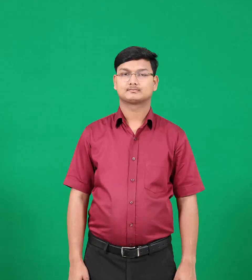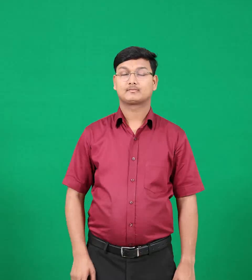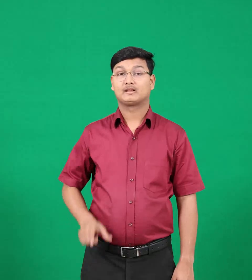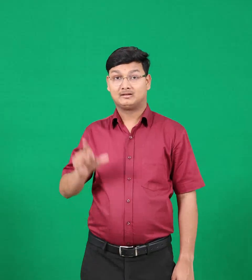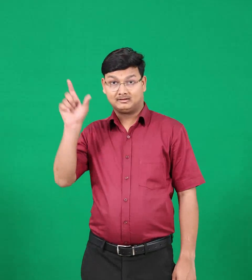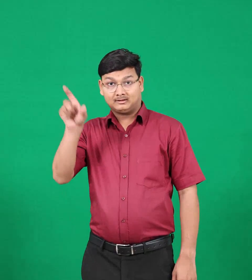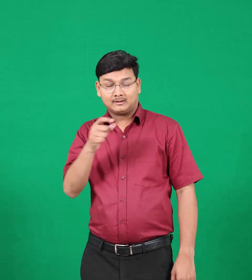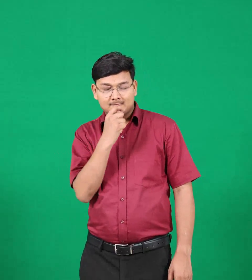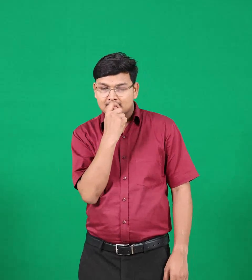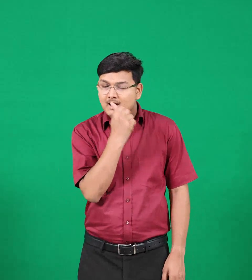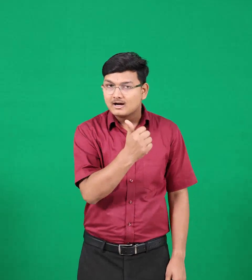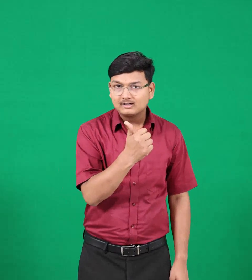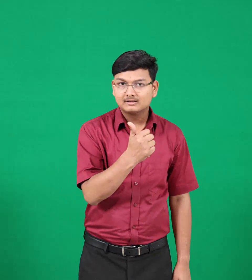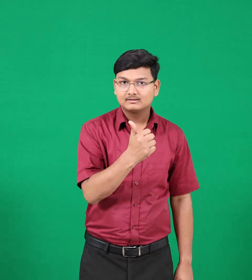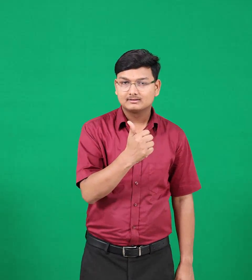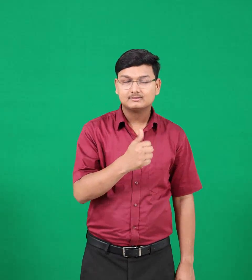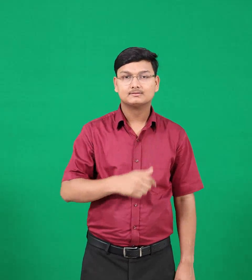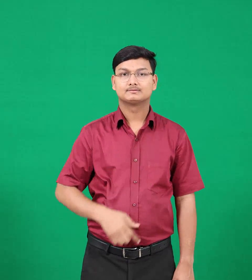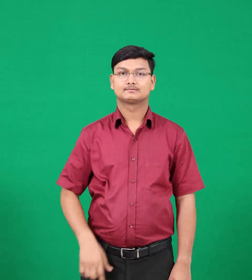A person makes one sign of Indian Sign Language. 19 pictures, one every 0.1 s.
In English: favour
